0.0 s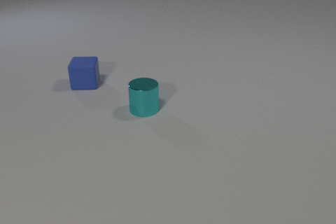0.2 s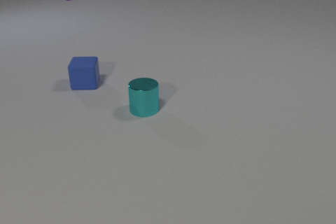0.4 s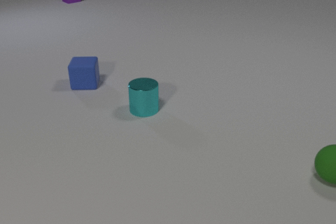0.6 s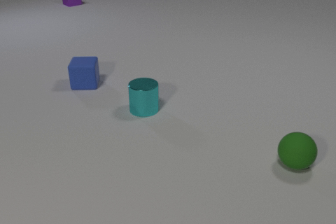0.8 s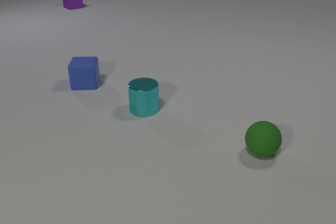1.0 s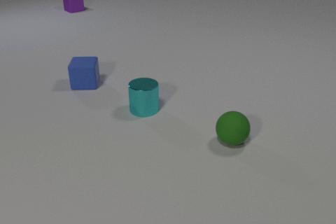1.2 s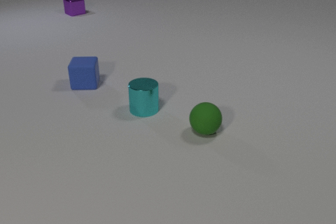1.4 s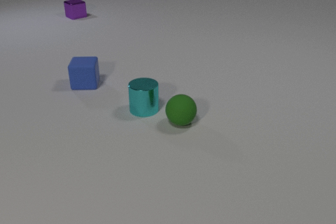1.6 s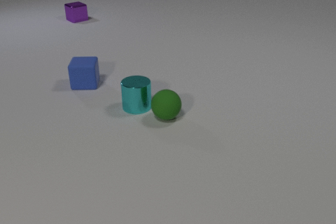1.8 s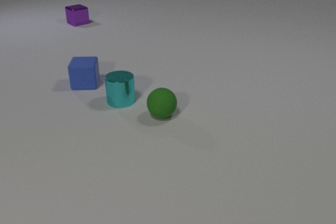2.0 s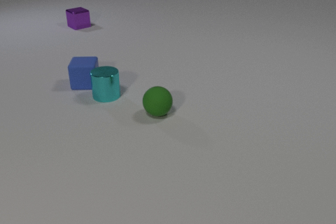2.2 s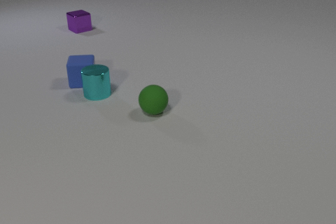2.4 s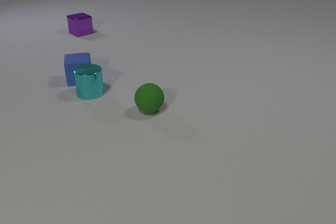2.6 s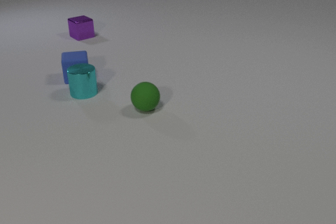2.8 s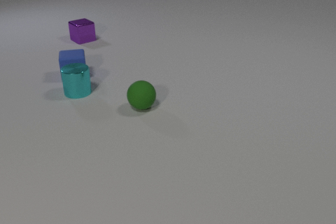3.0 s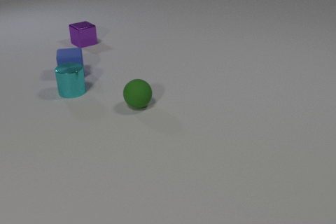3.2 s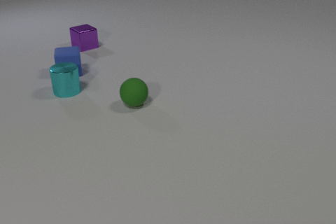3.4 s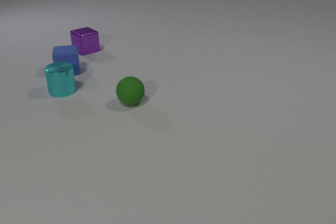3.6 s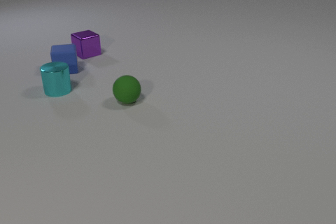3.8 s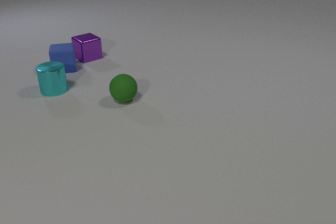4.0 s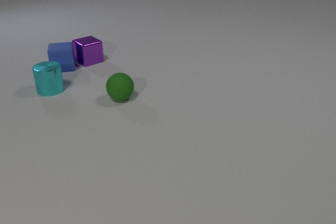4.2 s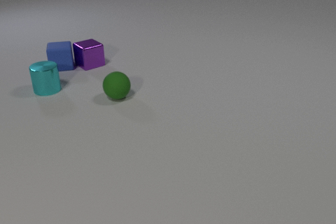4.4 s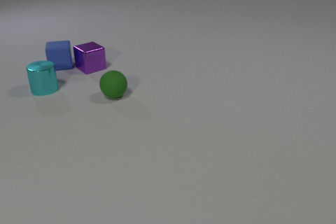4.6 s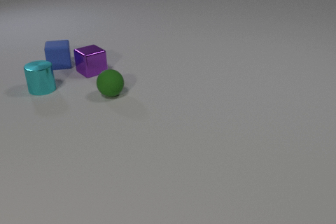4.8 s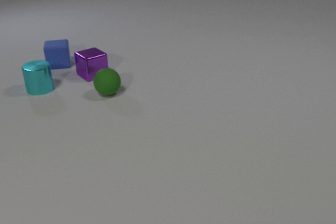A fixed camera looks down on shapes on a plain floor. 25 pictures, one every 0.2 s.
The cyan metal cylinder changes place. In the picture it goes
to the left.
The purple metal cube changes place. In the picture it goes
toward the camera.
0.0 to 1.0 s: The green rubber sphere comes in at the right edge, rolls to the left. The purple metal cube comes in at the top edge, slides toward the camera.
1.0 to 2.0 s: The green rubber sphere rolls to the left and away from the camera. The cyan metal cylinder slides to the left and away from the camera. The purple metal cube slides toward the camera. The green rubber sphere and the cyan metal cylinder collide.
2.0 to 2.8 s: The green rubber sphere rolls to the left and away from the camera. The cyan metal cylinder slides to the left and away from the camera. The purple metal cube slides toward the camera. The blue rubber cube slides away from the camera and to the left. The cyan metal cylinder and the blue rubber cube collide.
2.8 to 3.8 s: The green rubber sphere rolls to the left and away from the camera. The cyan metal cylinder slides to the left and away from the camera. The purple metal cube slides toward the camera. The blue rubber cube slides away from the camera and to the left.
3.8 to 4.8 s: The green rubber sphere rolls away from the camera and to the left. The cyan metal cylinder slides to the left and away from the camera. The purple metal cube slides toward the camera. The blue rubber cube slides away from the camera and to the left. The purple metal cube and the blue rubber cube collide.
What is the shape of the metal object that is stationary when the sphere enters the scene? cylinder.
Are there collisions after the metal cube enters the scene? yes.
How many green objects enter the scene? 1.
